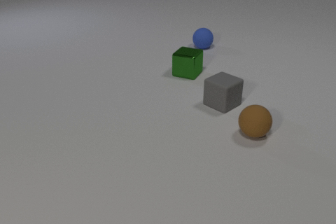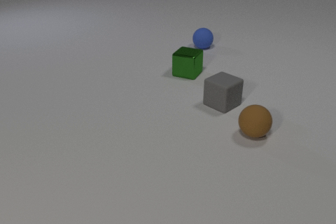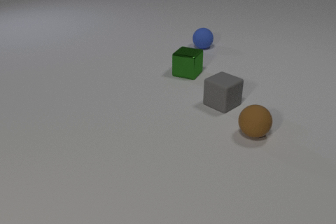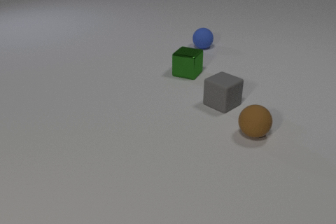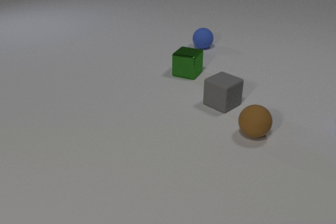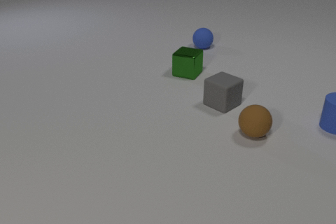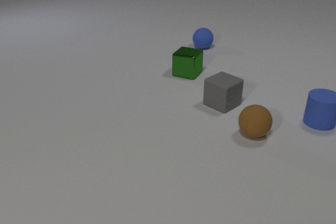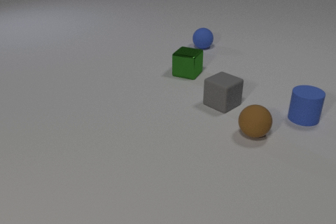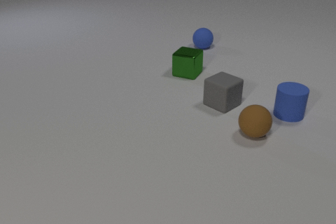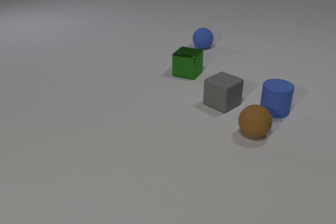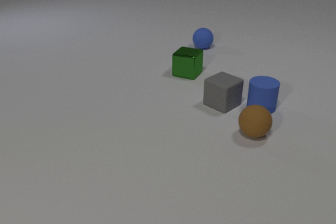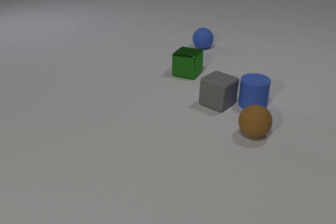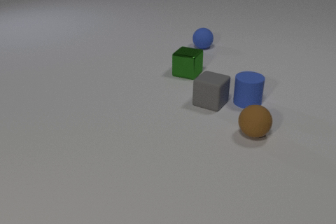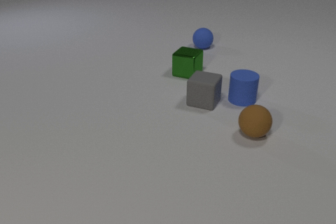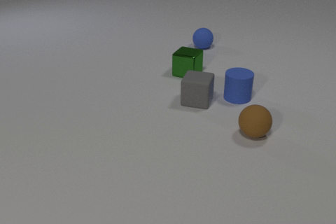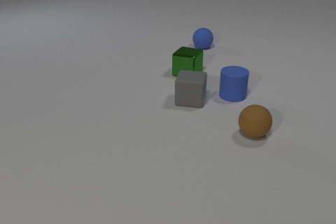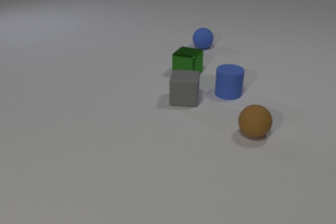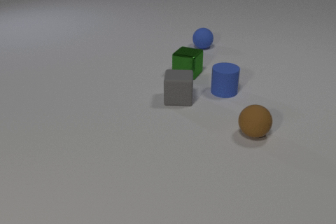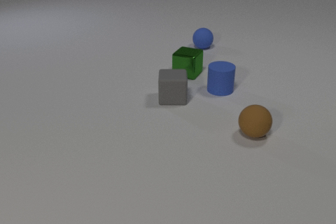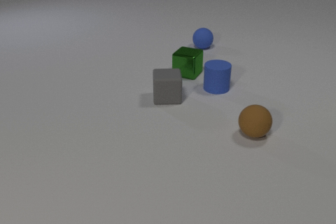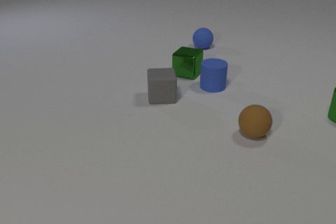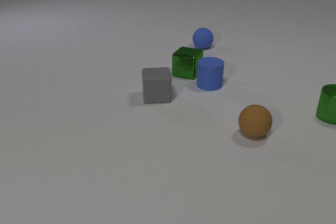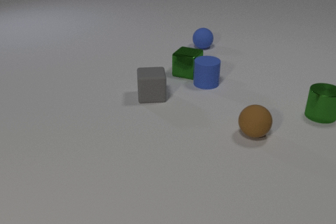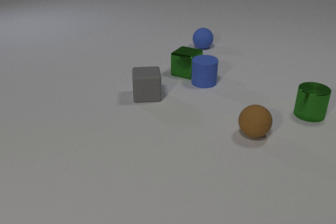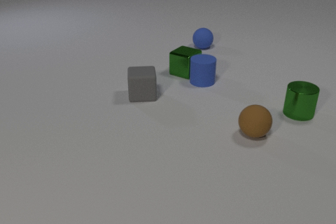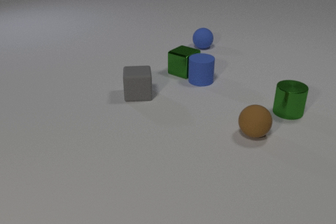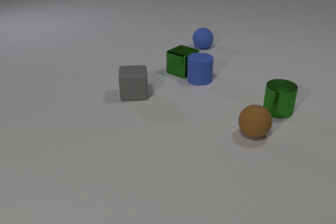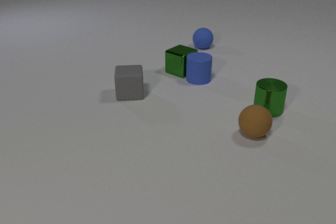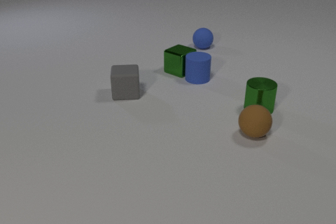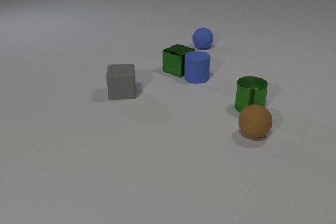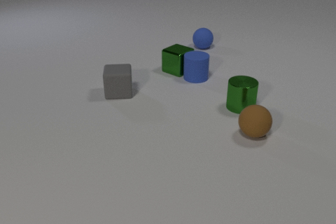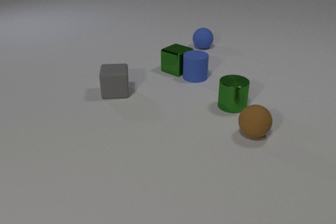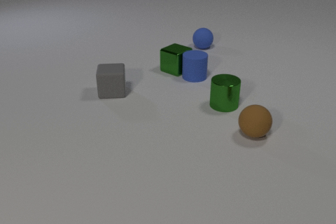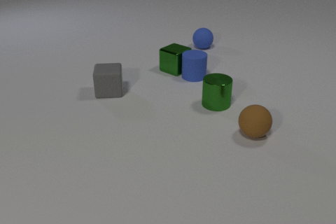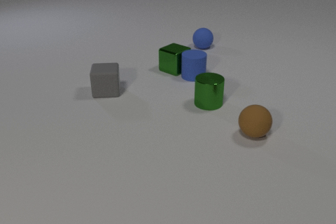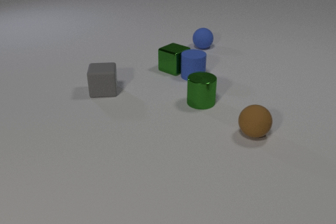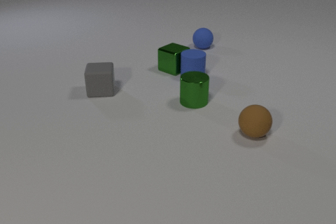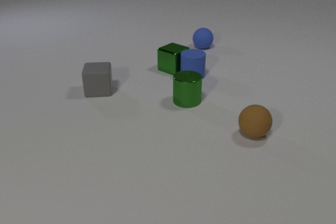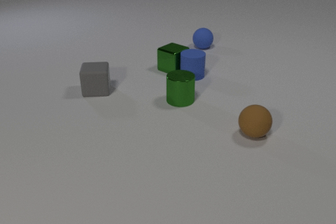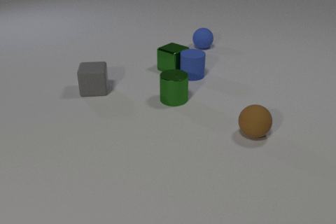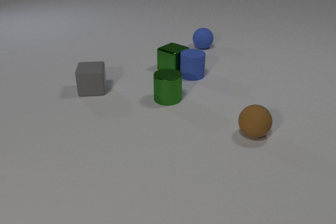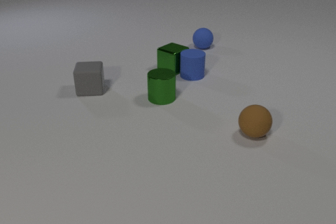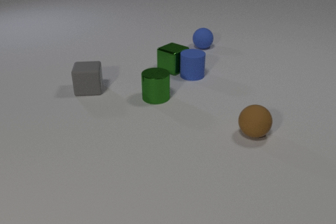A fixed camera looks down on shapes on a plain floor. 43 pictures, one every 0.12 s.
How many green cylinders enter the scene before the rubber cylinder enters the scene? 0.
What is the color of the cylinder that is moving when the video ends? green.
How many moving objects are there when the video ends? 2.
0.00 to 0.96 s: The blue rubber cylinder comes in at the right edge, slides to the left.
0.96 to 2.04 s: The blue rubber cylinder slides to the left and away from the camera. The gray rubber cube slides to the left, spins counterclockwise seen from above by about 45 degrees, its near face sliding to the right. The blue rubber cylinder and the gray rubber cube collide.
2.04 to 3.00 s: The blue rubber cylinder slides to the left and away from the camera. The gray rubber cube slides to the left. The green metal cylinder comes in at the right edge, slides to the left. The blue rubber cylinder and the green metal cube collide.
3.00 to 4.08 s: The blue rubber cylinder slides away from the camera and to the left. The gray rubber cube slides to the left. The green metal cylinder slides to the left. The green metal cube slides to the left and away from the camera.
4.08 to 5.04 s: The gray rubber cube slides to the left and away from the camera. The green metal cylinder slides to the left.
